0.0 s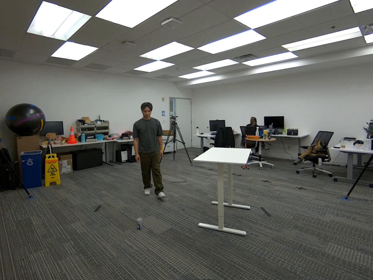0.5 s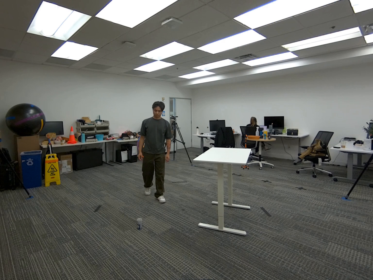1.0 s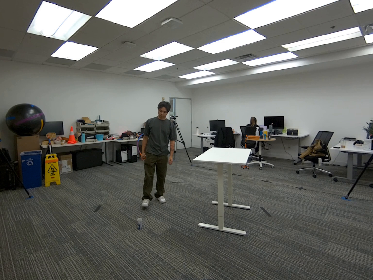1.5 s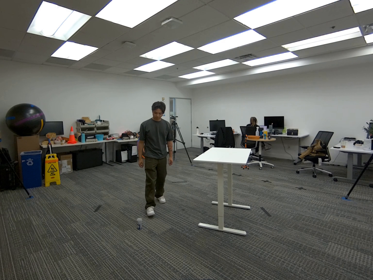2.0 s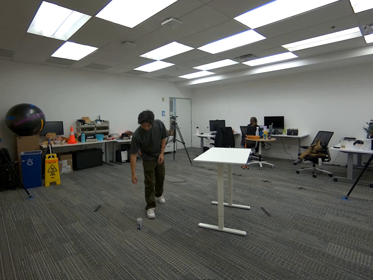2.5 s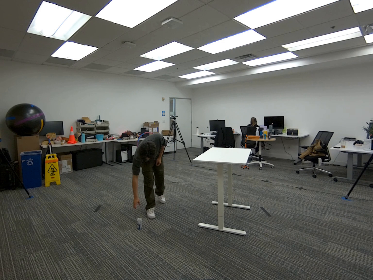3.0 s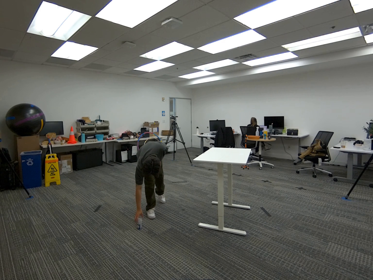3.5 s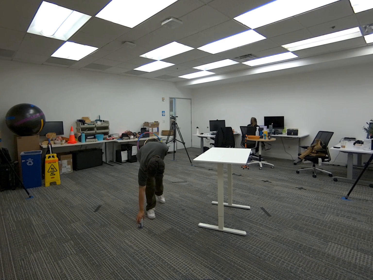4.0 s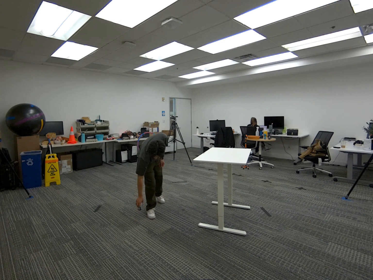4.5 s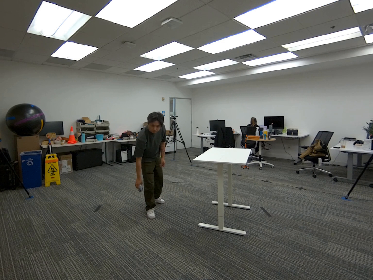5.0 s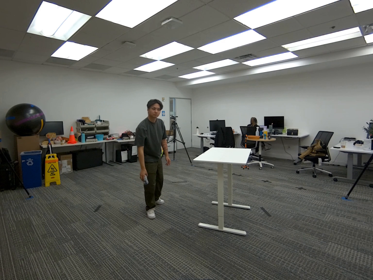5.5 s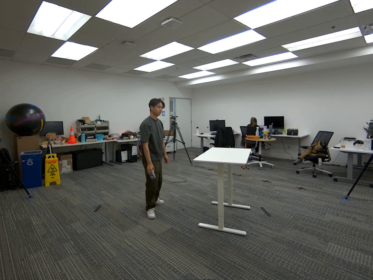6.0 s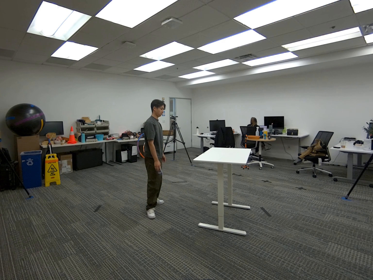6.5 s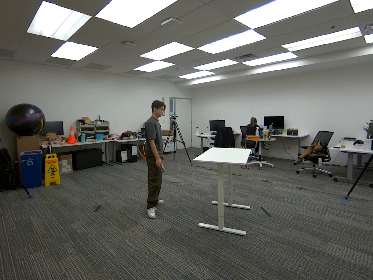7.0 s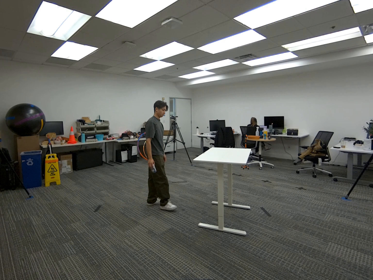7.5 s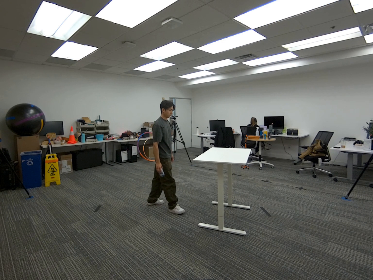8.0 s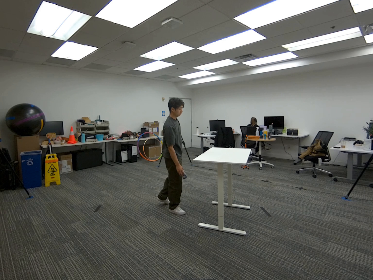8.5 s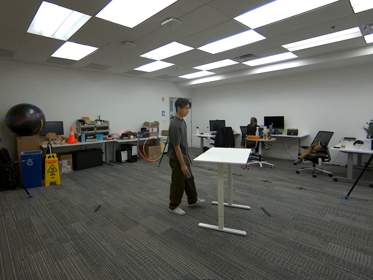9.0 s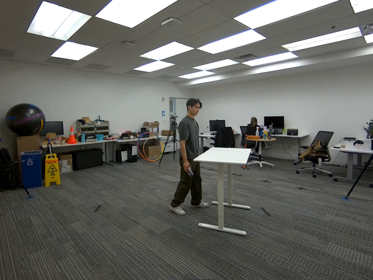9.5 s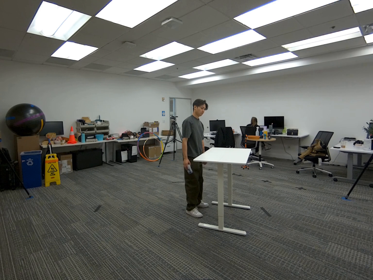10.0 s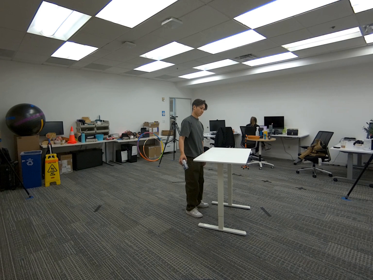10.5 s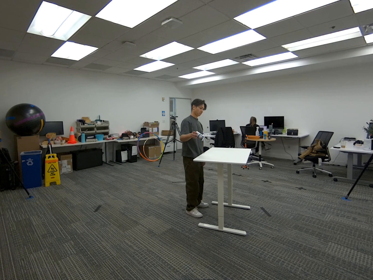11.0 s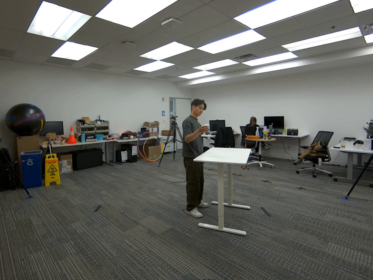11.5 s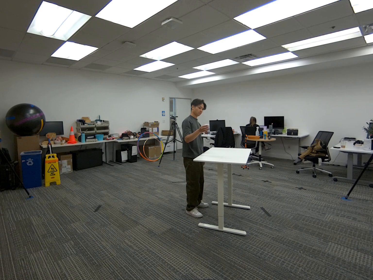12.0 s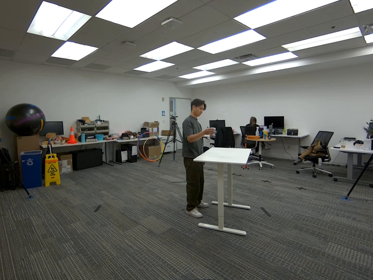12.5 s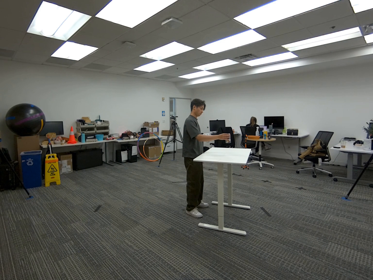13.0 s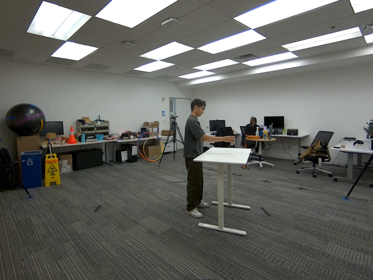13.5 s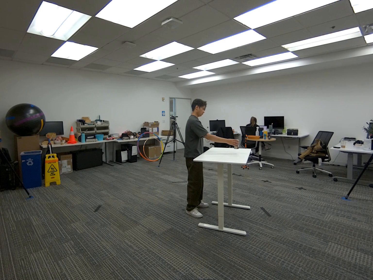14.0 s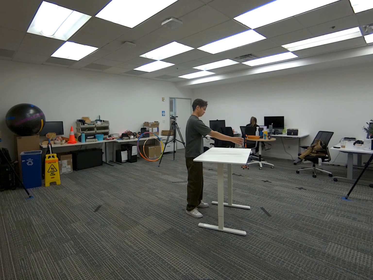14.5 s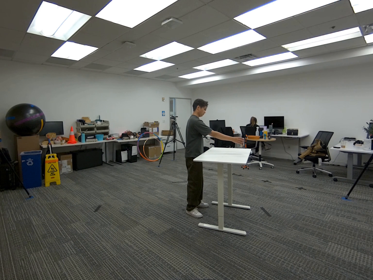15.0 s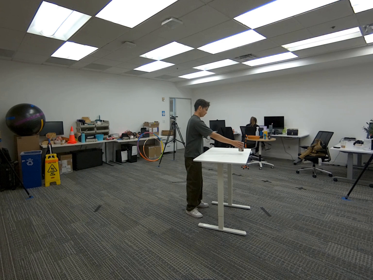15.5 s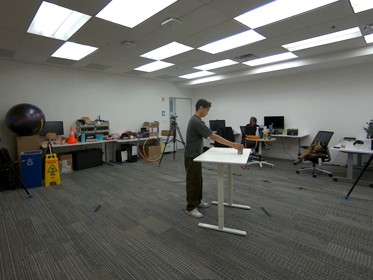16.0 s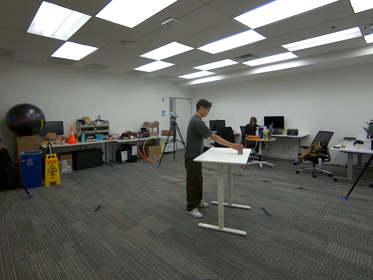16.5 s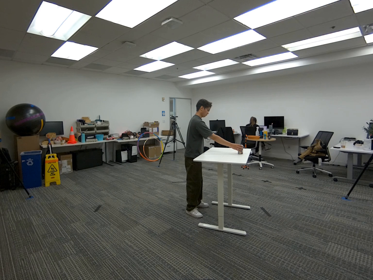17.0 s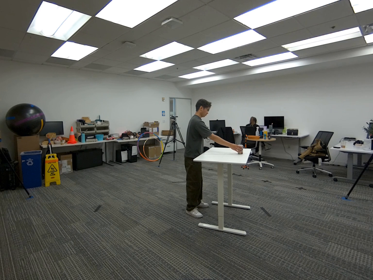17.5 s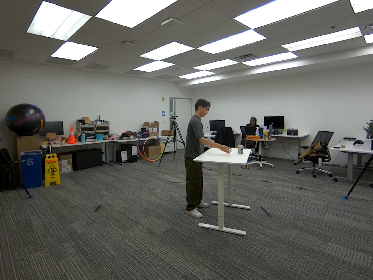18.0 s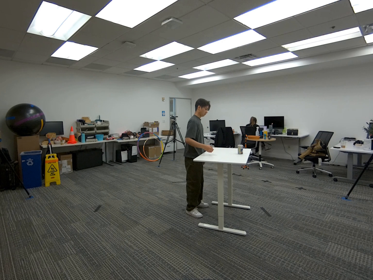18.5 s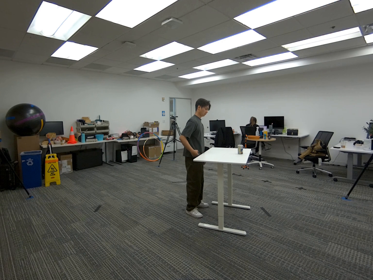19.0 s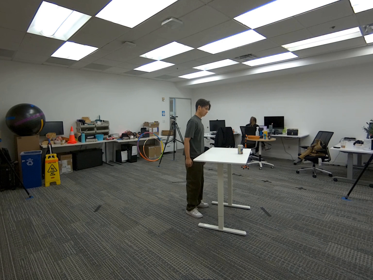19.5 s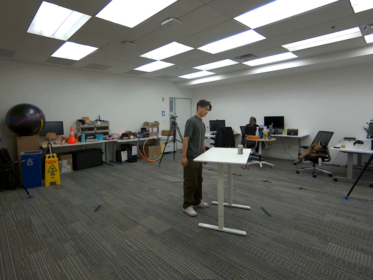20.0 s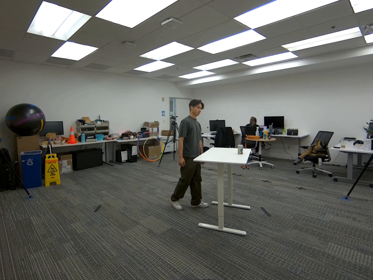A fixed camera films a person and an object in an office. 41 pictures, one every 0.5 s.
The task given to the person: Walk over to the can on the ground and pick up the can and place on the white desk.
